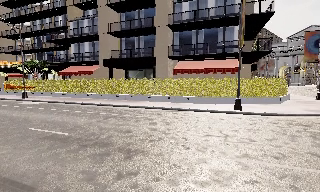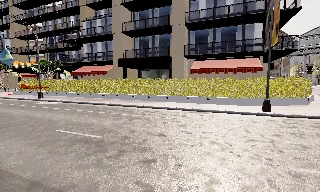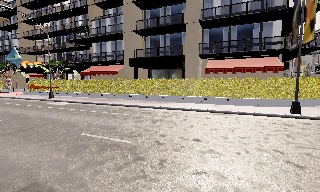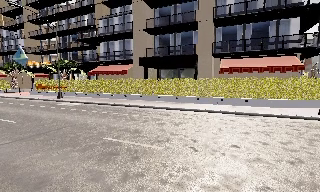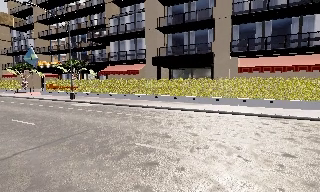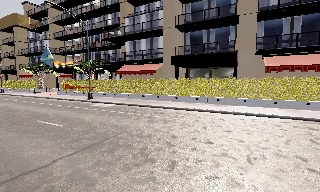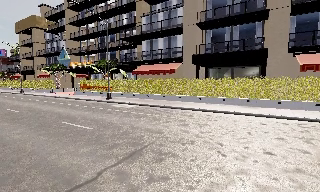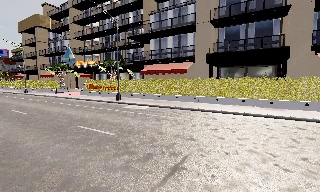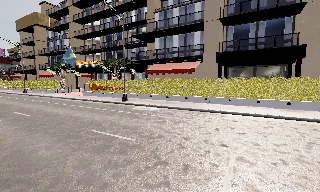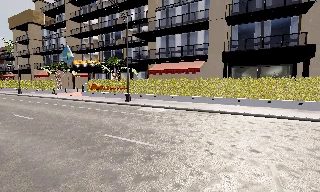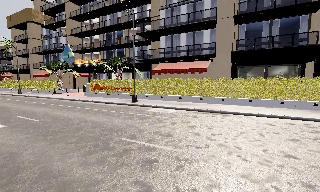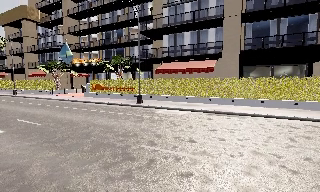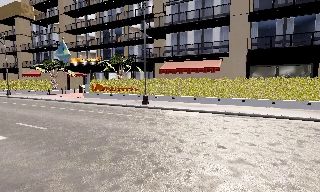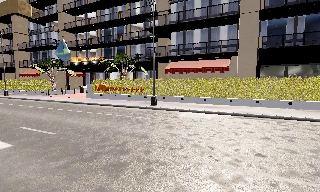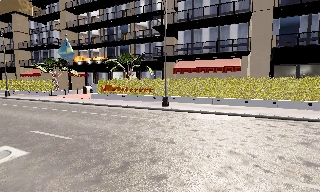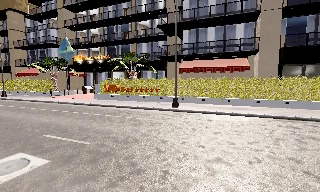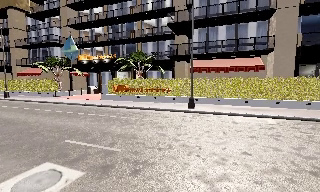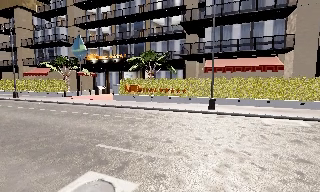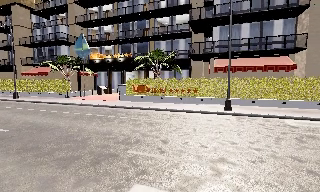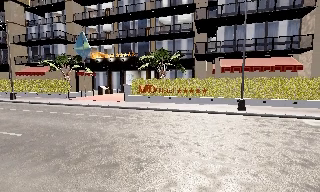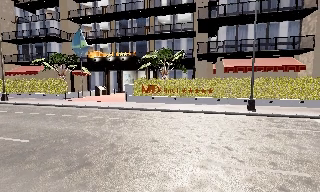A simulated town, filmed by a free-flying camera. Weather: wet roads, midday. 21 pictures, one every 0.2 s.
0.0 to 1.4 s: The camera swings to its left by about 10 degrees, and the scene slides to the right. It travels to its left and forward, about 8 m, so close, fixed things drift to the right.
1.4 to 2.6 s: The camera travels to its left and forward, about 6 m, so close, fixed things drift to the right.
2.6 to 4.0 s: The camera travels to its left, about 8 m, so close, fixed things drift to the right.
The film runs backward here.
